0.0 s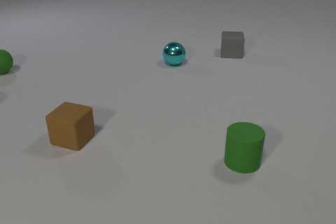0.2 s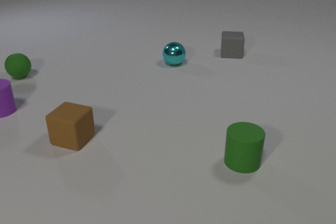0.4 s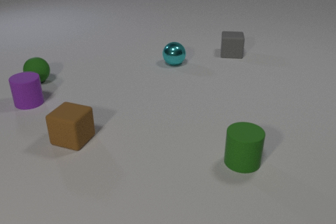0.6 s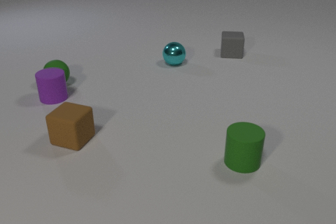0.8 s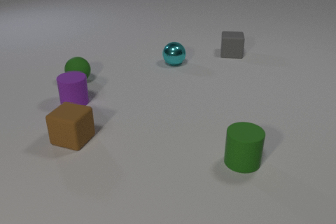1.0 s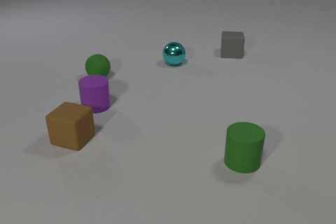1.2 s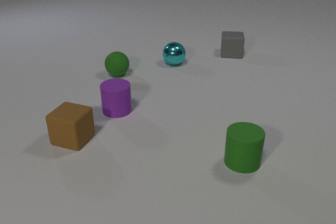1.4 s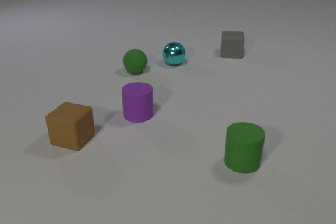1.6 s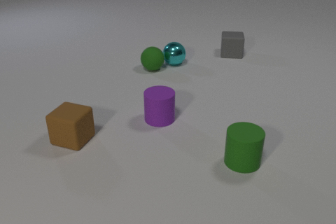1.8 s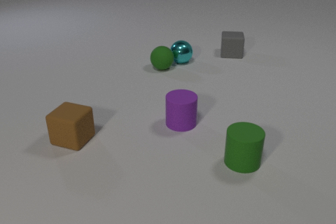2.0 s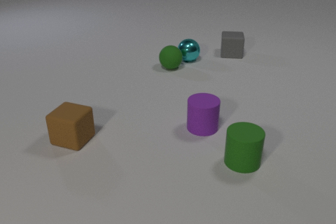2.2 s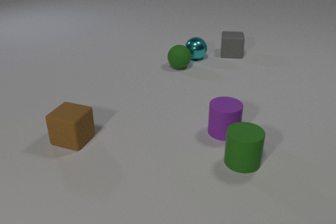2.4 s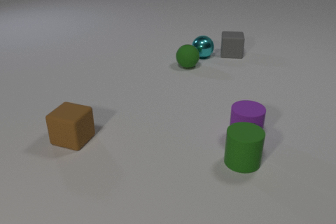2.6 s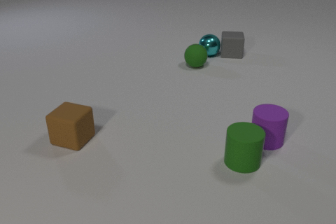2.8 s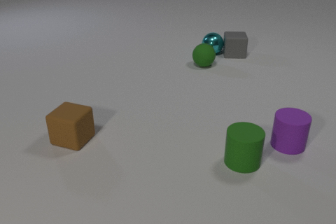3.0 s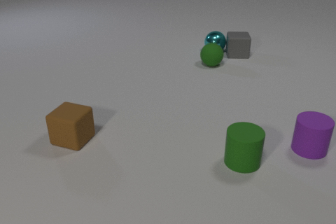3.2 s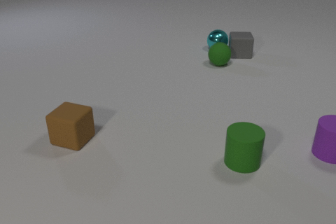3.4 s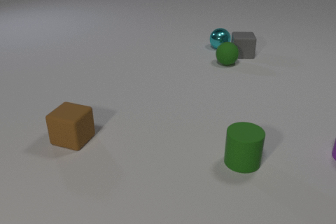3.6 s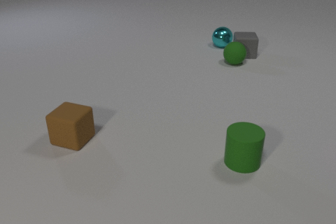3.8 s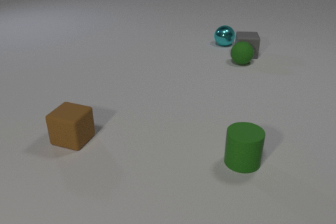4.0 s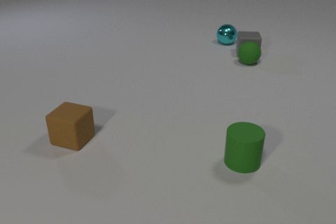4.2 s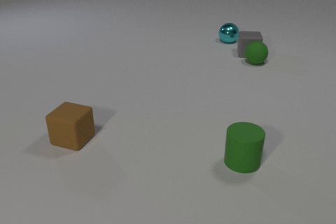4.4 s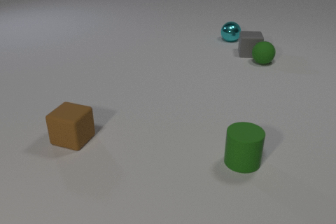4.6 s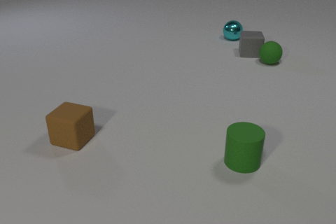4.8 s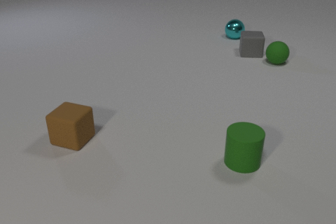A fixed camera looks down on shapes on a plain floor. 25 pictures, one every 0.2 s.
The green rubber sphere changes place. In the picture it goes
to the right.
The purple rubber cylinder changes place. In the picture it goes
to the right.
0.0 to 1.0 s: The green rubber sphere rolls to the right and toward the camera. The purple rubber cylinder comes in at the left edge, slides to the right. The green rubber sphere and the purple rubber cylinder collide.
1.0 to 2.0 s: The green rubber sphere rolls to the right. The purple rubber cylinder slides to the right and toward the camera. The cyan metal sphere rolls to the right and away from the camera. The green rubber sphere and the cyan metal sphere collide.
2.0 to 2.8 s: The green rubber sphere rolls to the right. The purple rubber cylinder slides to the right. The cyan metal sphere rolls to the right and away from the camera. The cyan metal sphere and the gray rubber cube collide.
2.8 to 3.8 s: The green rubber sphere rolls to the right. The purple rubber cylinder slides to the right, leaves at the right edge. The cyan metal sphere rolls away from the camera and to the right. The gray rubber cube slides to the right. The green rubber sphere and the gray rubber cube collide.
3.8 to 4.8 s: The green rubber sphere rolls to the right. The cyan metal sphere rolls away from the camera and to the right. The gray rubber cube slides to the right.
What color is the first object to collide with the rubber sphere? purple.
How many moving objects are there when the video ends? 2.
Are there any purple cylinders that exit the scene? yes.
